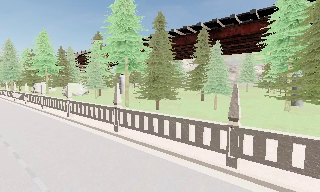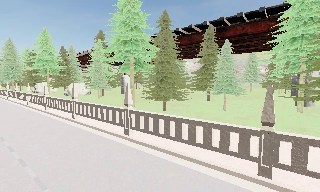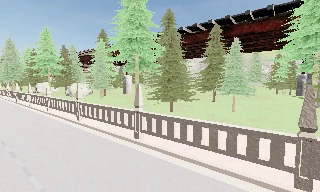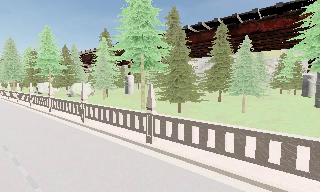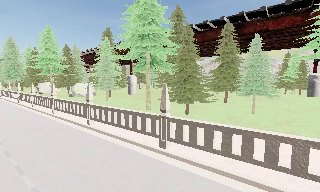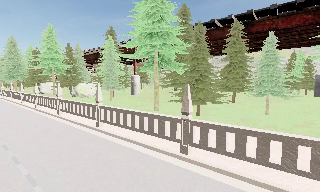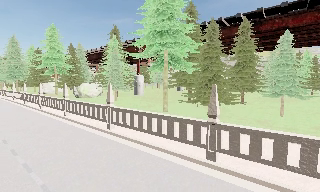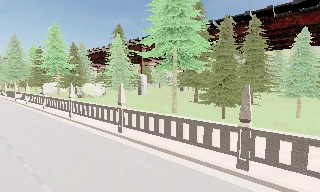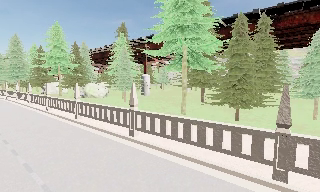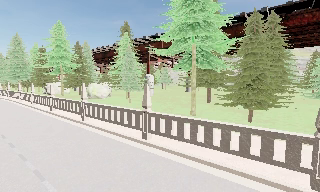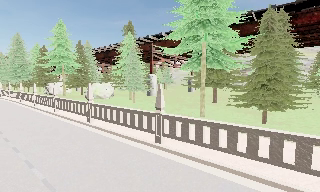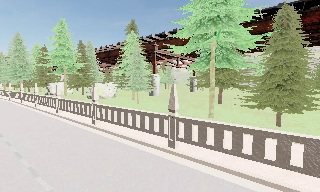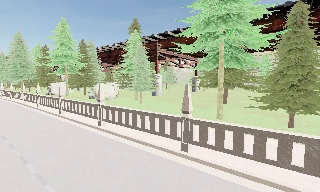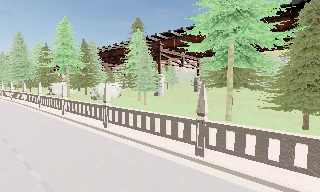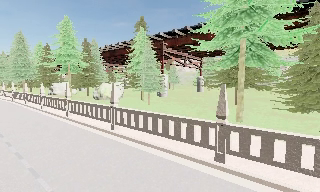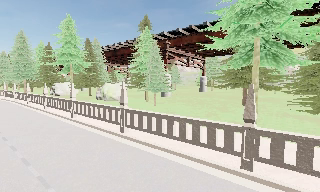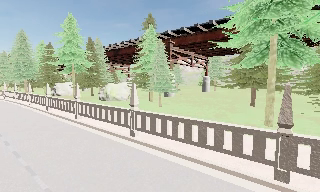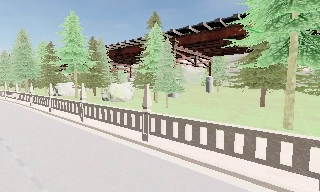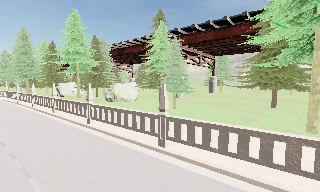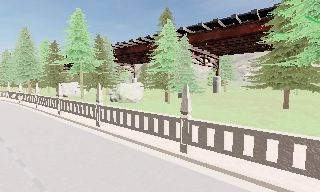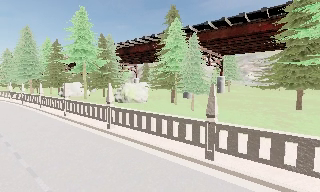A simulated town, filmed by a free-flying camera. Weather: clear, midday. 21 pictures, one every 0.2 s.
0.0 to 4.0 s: The camera travels to its left and forward, about 18 m, so close, fixed things drift to the right.
The film runs forward here.
